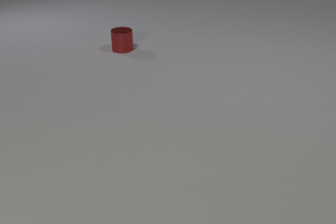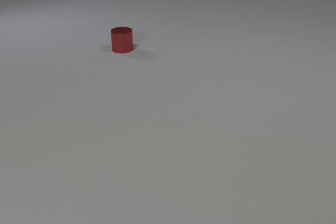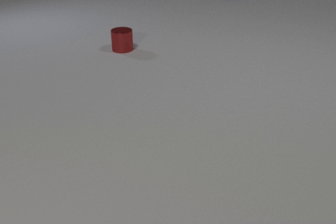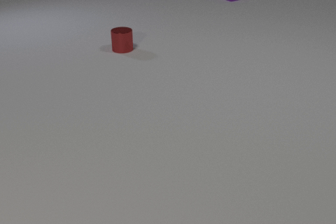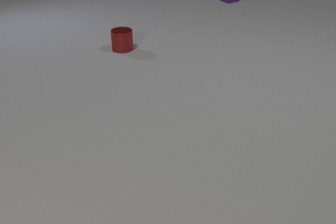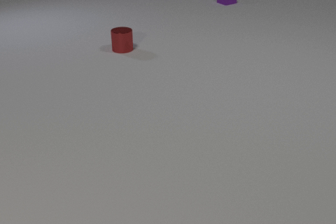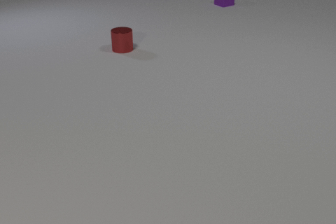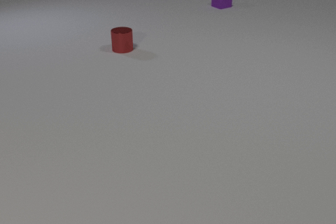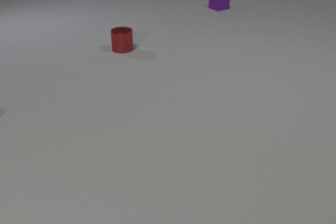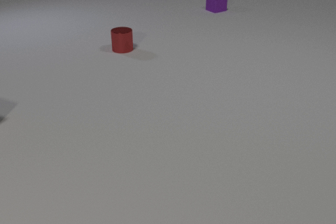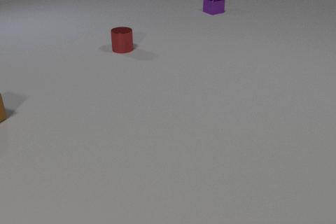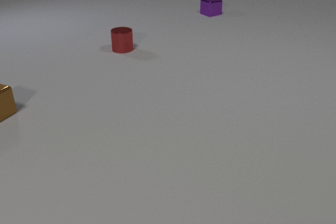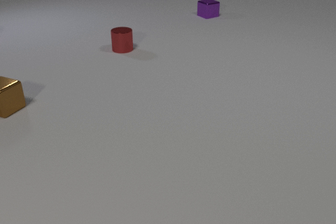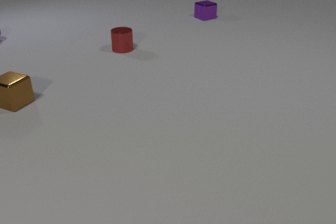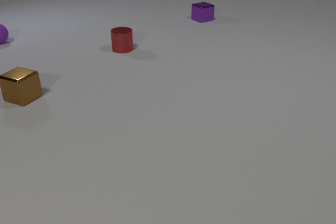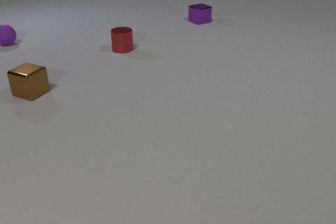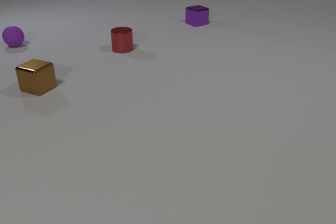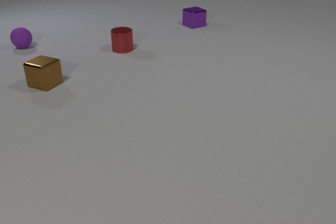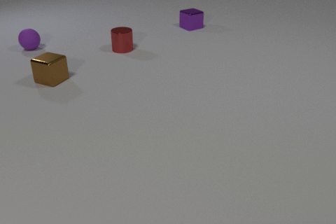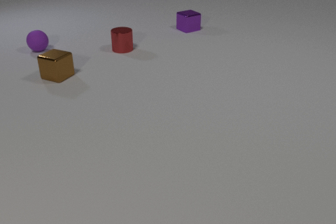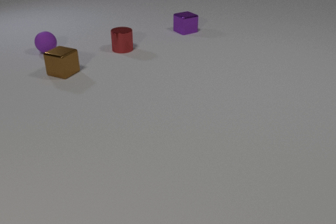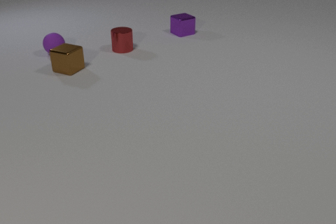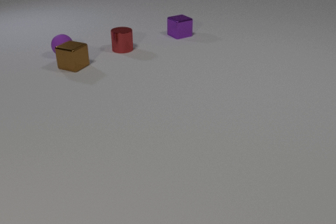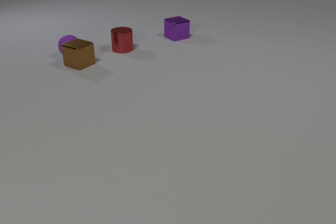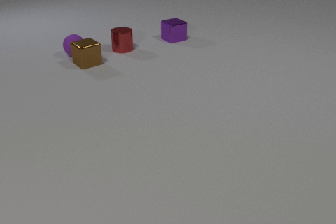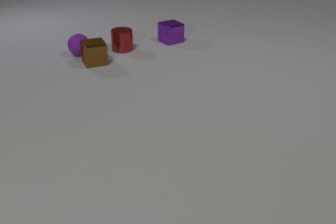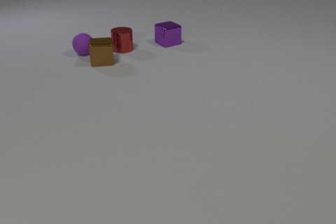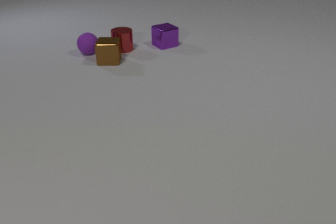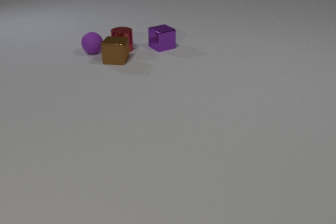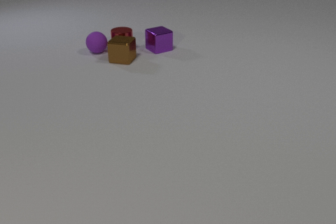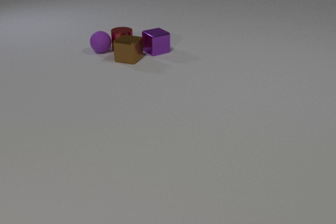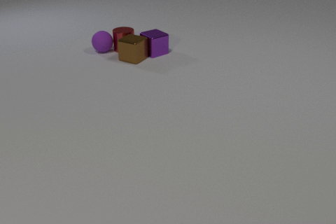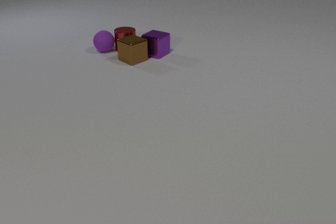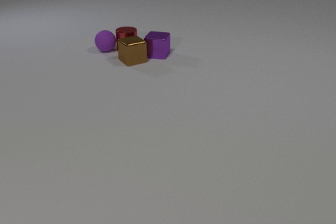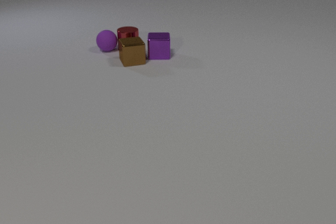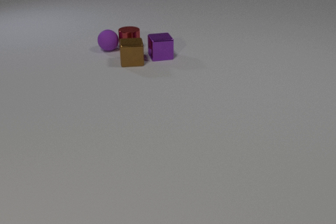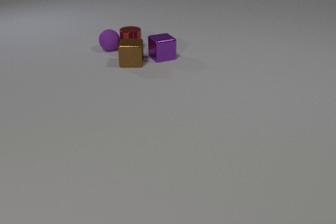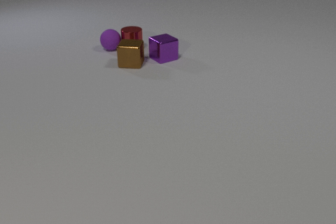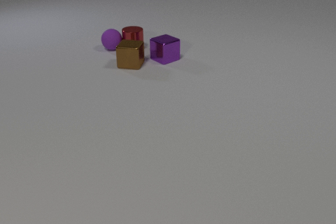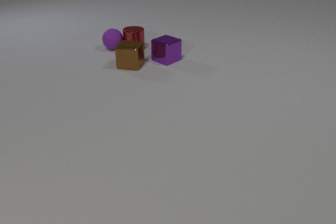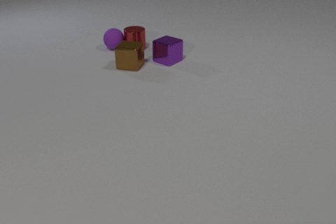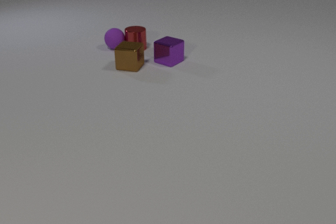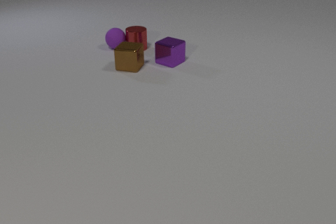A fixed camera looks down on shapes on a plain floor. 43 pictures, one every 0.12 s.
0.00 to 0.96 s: The purple metal cube comes in at the top edge, slides toward the camera.
0.96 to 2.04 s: The brown metal cube comes in at the left edge, slides away from the camera and to the right. The purple rubber sphere comes in at the left edge, rolls toward the camera and to the right. The purple metal cube slides toward the camera.
2.04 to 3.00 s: The brown metal cube slides to the right and away from the camera, spins clockwise seen from above by about 45 degrees, its near face sliding to the left. The purple rubber sphere rolls to the right and toward the camera. The purple metal cube slides toward the camera and to the left. The brown metal cube and the purple rubber sphere collide.
3.00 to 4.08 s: The brown metal cube slides to the right, spins clockwise seen from above by about 90 degrees, its near face sliding to the left. The purple rubber sphere rolls to the right. The purple metal cube slides toward the camera, spins so that its near face slides to the right, counterclockwise seen from above. The red metal cylinder slides to the right. The purple rubber sphere and the red metal cylinder collide. The brown metal cube and the purple metal cube collide.
4.08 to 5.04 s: The brown metal cube slides toward the camera, spins clockwise seen from above by about 30 degrees, its near face sliding to the left. The purple rubber sphere rolls to the right and away from the camera. The purple metal cube slides toward the camera and to the right, spins so that its near face slides to the right, counterclockwise seen from above. The red metal cylinder slides to the right.
How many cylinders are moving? 1.
How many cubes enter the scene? 2.
What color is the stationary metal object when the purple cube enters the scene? red.
